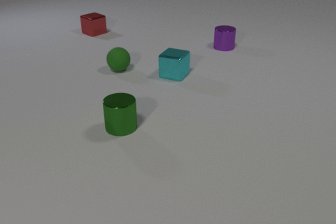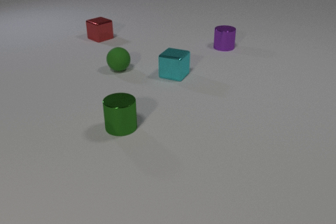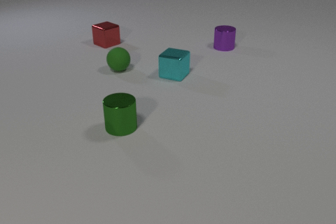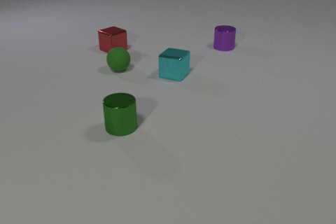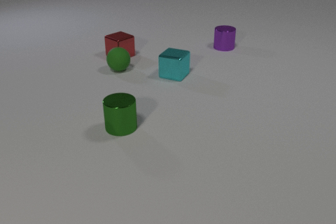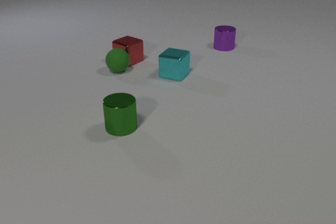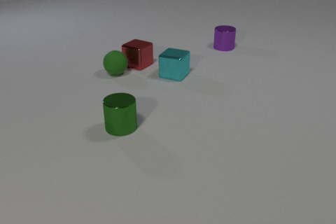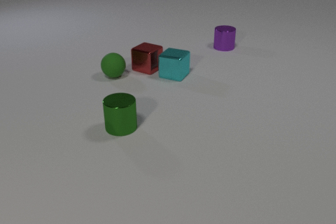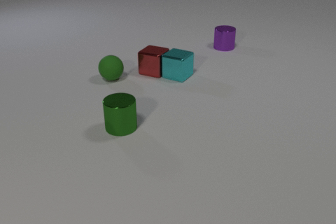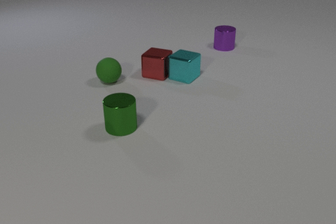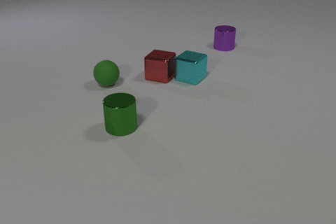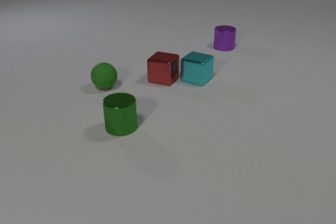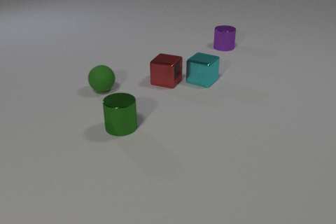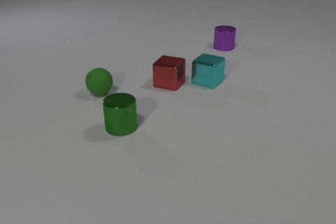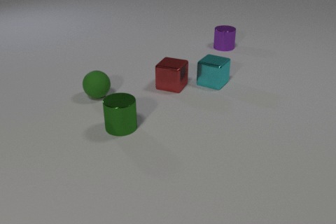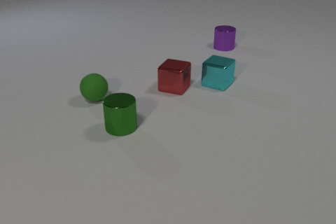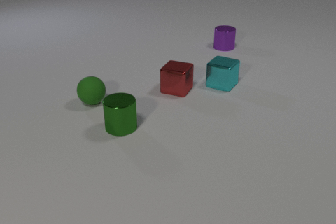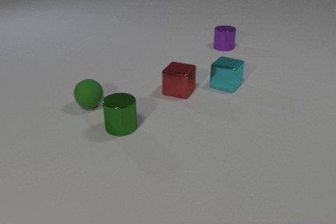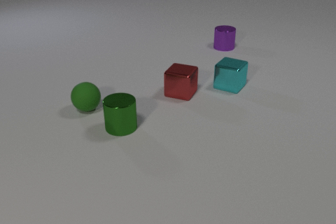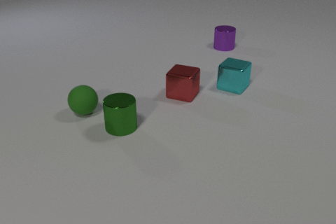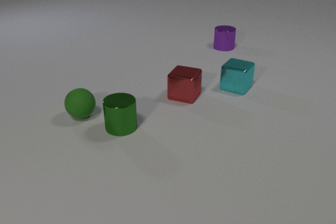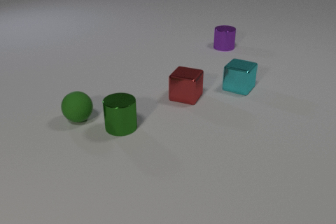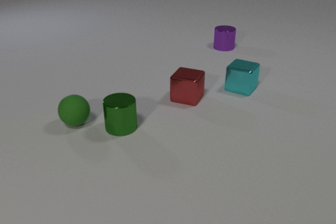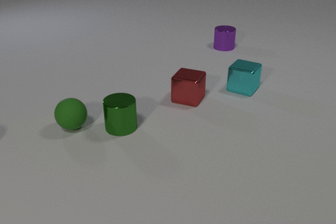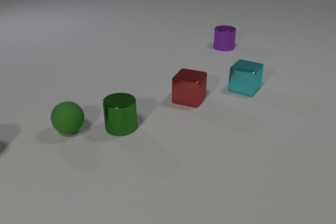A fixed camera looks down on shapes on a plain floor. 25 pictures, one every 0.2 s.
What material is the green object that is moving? rubber.
What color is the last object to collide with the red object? cyan.
Are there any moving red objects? yes.
0.0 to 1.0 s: The red metal cube slides toward the camera. The red metal cube and the green rubber sphere collide.
1.0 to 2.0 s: The red metal cube slides toward the camera and to the right. The green rubber sphere rolls toward the camera. The cyan metal cube slides to the right and toward the camera. The red metal cube and the cyan metal cube collide.
2.0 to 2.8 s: The red metal cube slides toward the camera and to the right. The green rubber sphere rolls toward the camera. The cyan metal cube slides to the right.
2.8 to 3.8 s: The red metal cube slides toward the camera and to the right. The green rubber sphere rolls toward the camera and to the left. The cyan metal cube slides to the right.
3.8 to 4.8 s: The red metal cube slides toward the camera and to the right. The green rubber sphere rolls toward the camera and to the left. The cyan metal cube slides to the right.
